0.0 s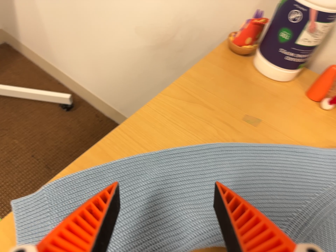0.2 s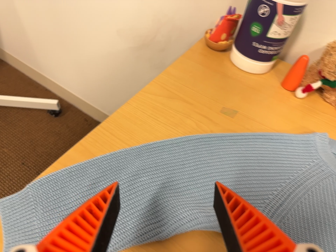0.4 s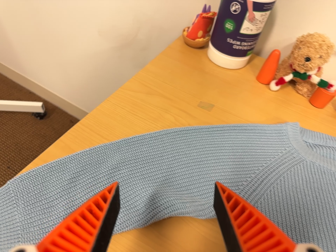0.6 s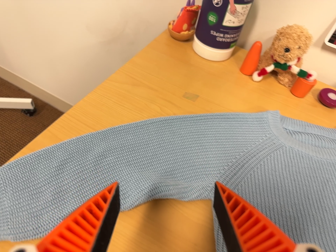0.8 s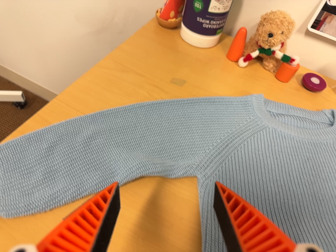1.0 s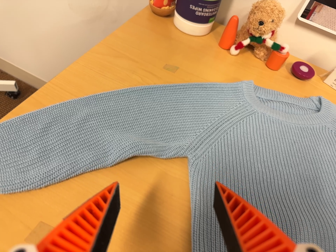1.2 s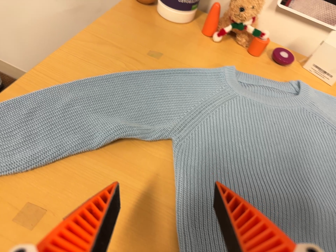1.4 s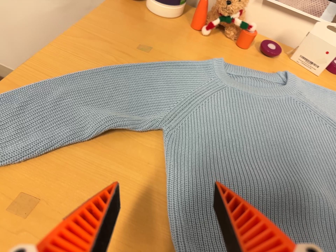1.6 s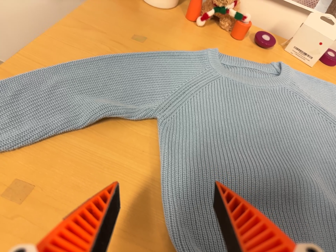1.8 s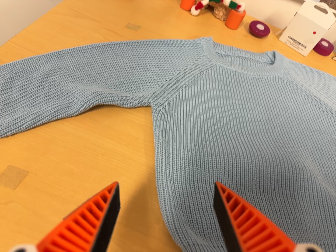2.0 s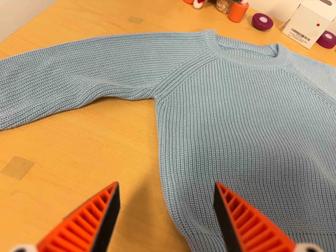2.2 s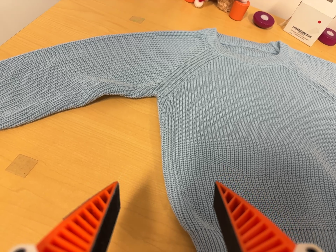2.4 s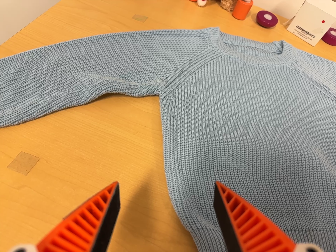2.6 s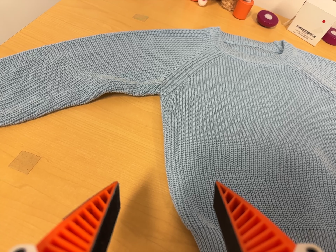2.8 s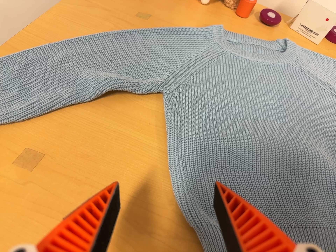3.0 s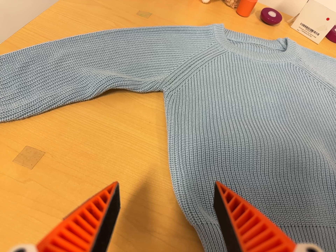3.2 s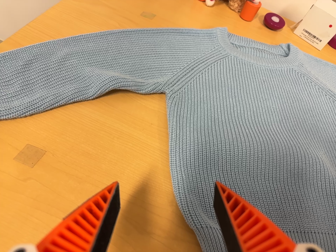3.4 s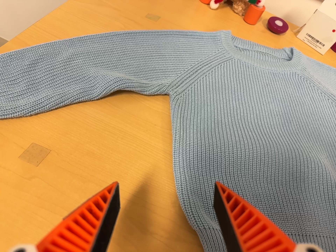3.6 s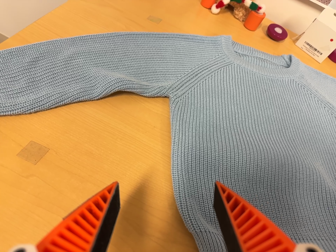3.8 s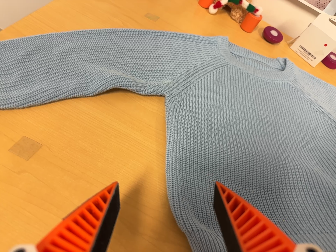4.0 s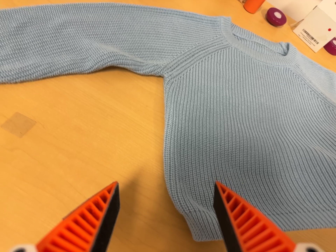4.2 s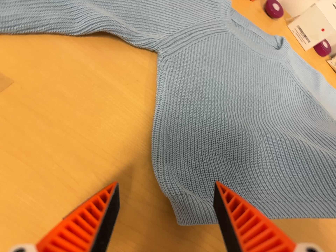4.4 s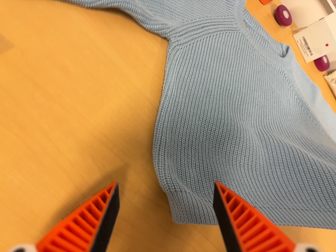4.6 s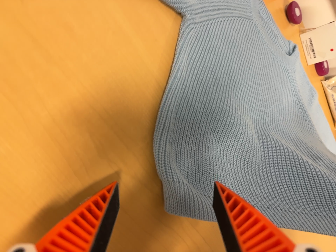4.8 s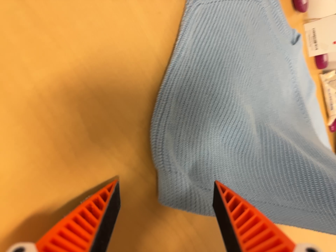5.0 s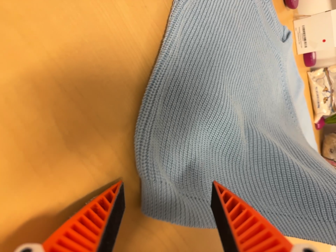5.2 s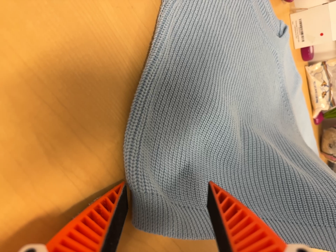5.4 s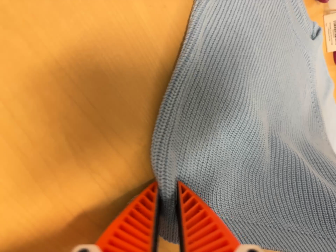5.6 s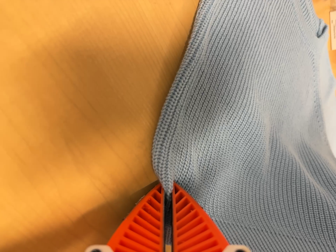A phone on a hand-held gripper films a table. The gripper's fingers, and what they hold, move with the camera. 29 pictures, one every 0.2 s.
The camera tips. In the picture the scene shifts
upward.
0.0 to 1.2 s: The camera pans to its right by about 10 degrees. It travels toward the bottom of its view, backward and to its right, about 14 cm, so close, fixed things drift upward. It rolls about its line of sight by about 10 degrees, and the scene rotates counterclockwise.
1.2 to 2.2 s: The camera travels toward the bottom of its view, about 5 cm, so close, fixed things drift upward.
2.2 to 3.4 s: The camera shifts only a little, or ends up much as it began.
3.4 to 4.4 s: The camera pans to its right by about 15 degrees. It travels to its left, about 7 cm. Its aim tips toward the bottom of its view by about 10 degrees, and the scene shifts upward. It rolls about its line of sight by about 20 degrees, and the scene rotates clockwise.
4.4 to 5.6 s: The camera travels forward and to its left, about 10 cm, so what stands in front looms larger. Its aim tips toward the bottom of its view by about 10 degrees, and the scene shifts upward. It rolls about its line of sight by about 15 degrees, and the scene rotates clockwise.
The film runs forward here.
